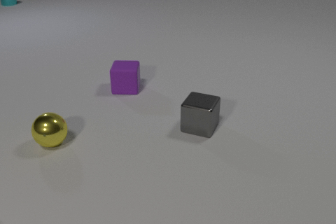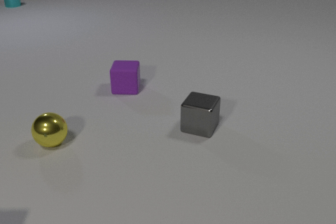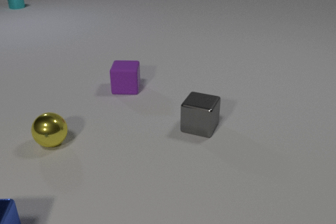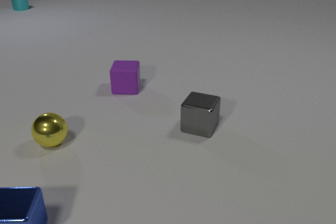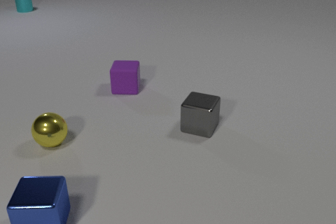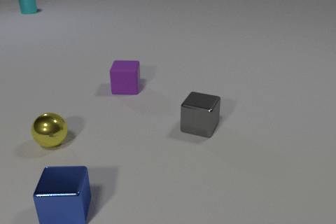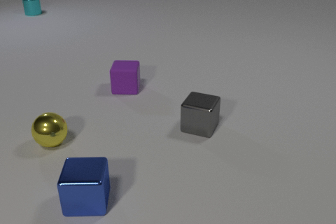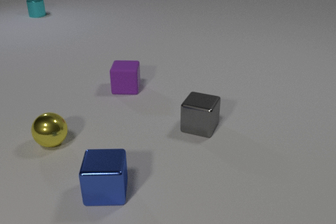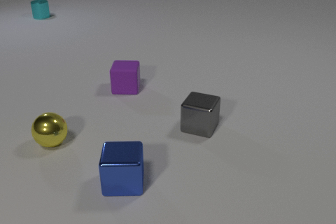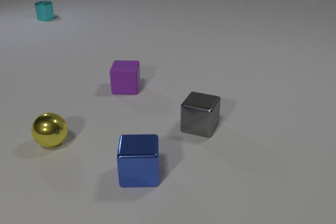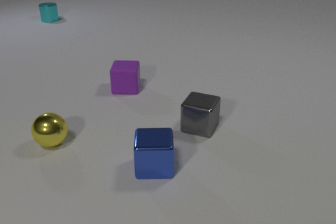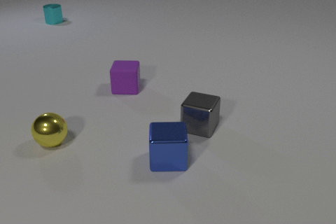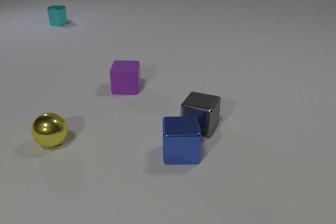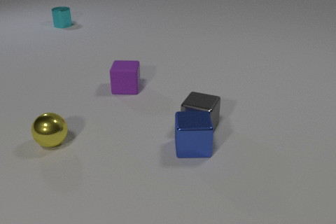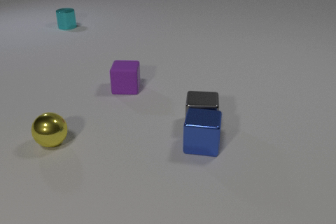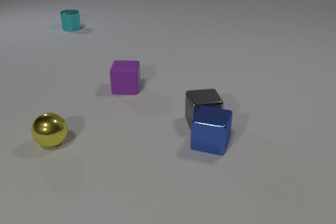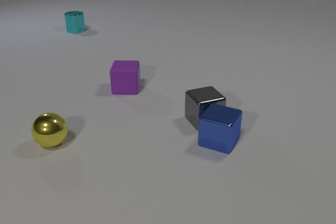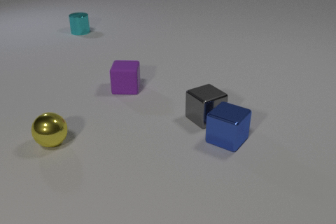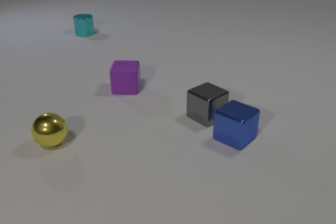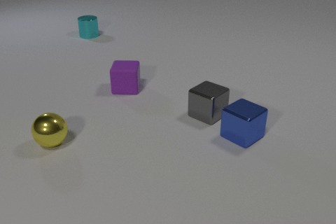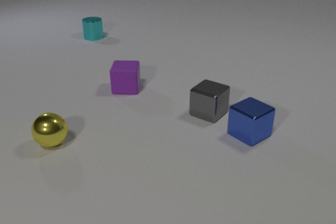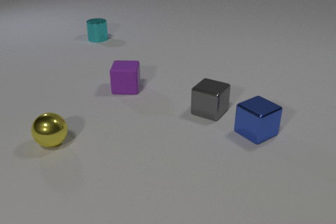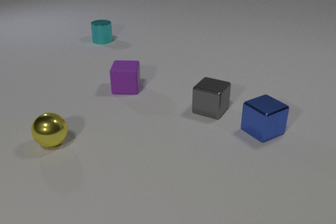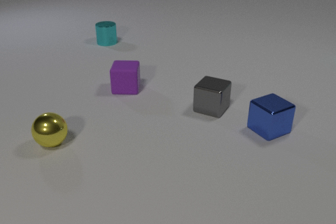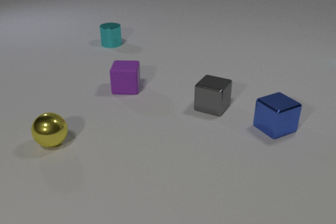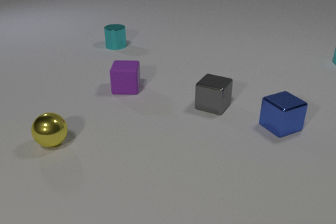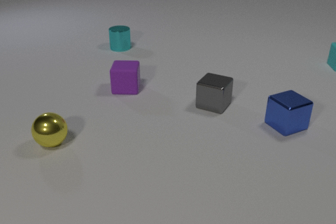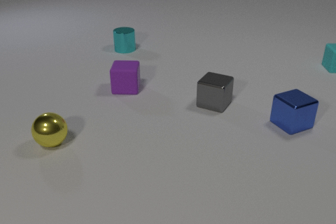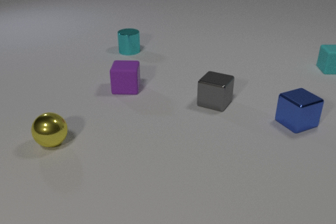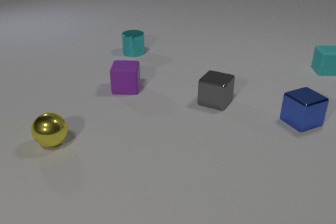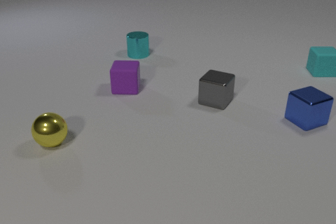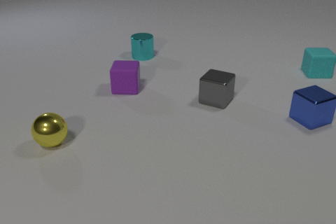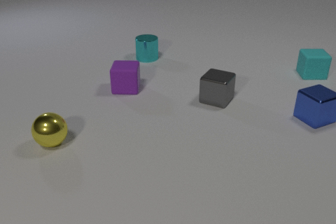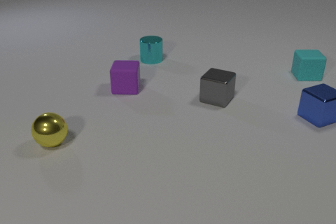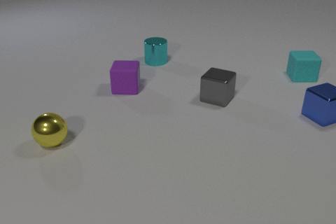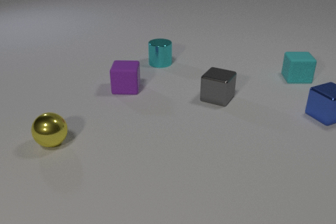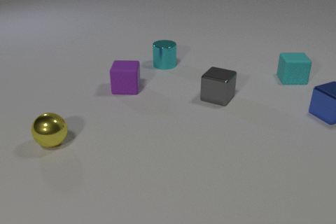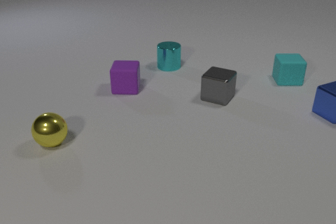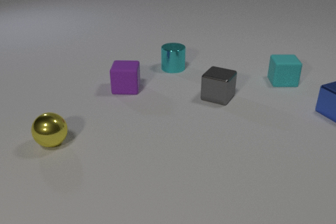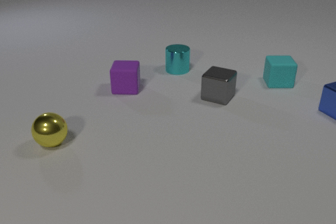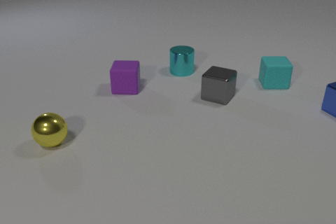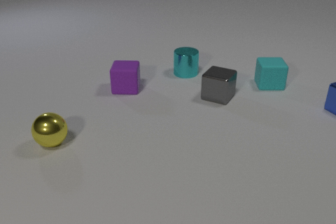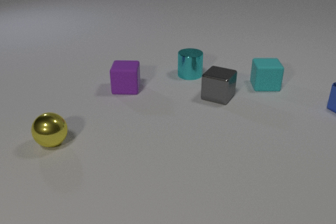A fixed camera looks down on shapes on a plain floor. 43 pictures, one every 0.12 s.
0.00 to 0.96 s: The blue metal cube comes in at the bottom edge, slides to the right and away from the camera. The cyan metal cylinder slides toward the camera and to the right.
0.96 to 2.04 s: The blue metal cube slides to the right and away from the camera, spins clockwise seen from above by about 30 degrees, its near face sliding to the left. The gray metal cube slides away from the camera, spins so that its near face slides to the right, counterclockwise seen from above. The cyan metal cylinder slides toward the camera and to the right. The blue metal cube and the gray metal cube collide.
2.04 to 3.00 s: The blue metal cube slides to the right and away from the camera, spins clockwise seen from above by about 30 degrees, its near face sliding to the left. The gray metal cube slides away from the camera, spins so that its near face slides to the right, counterclockwise seen from above. The cyan rubber cube comes in at the right edge. The cyan metal cylinder slides toward the camera and to the right.
3.00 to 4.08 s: The blue metal cube slides to the right and away from the camera. The gray metal cube slides away from the camera. The cyan rubber cube slides toward the camera and to the left. The cyan metal cylinder slides toward the camera and to the right.
4.08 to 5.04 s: The blue metal cube slides away from the camera and to the right. The cyan rubber cube slides to the left and toward the camera. The cyan metal cylinder slides to the right and toward the camera.
How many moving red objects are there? 0.
What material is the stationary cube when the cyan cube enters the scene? rubber.
What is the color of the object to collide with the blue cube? gray.
